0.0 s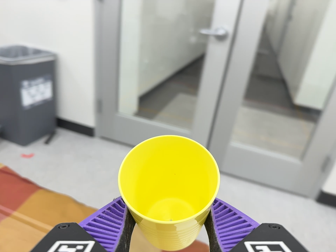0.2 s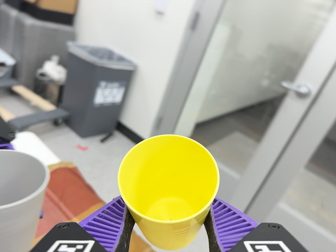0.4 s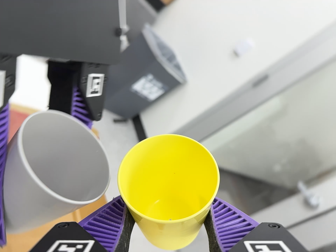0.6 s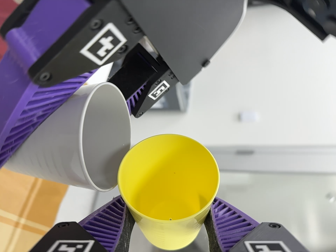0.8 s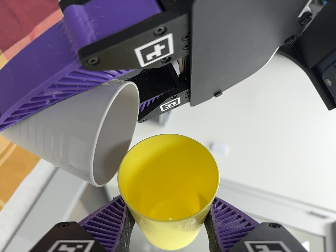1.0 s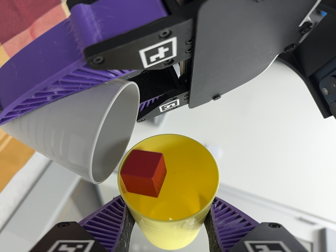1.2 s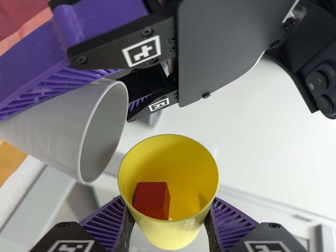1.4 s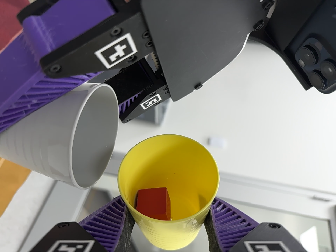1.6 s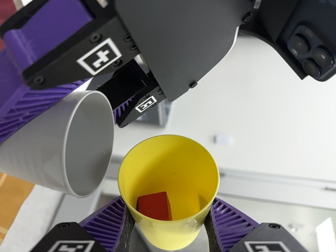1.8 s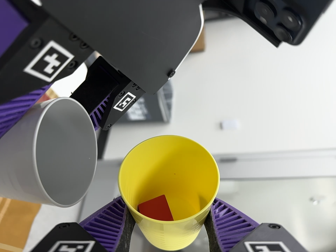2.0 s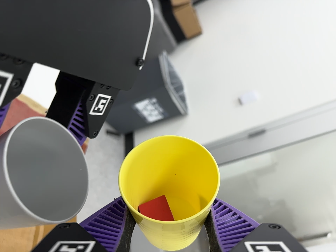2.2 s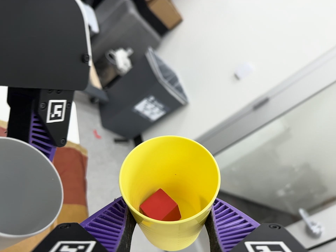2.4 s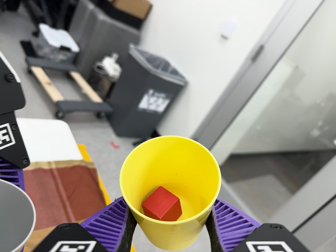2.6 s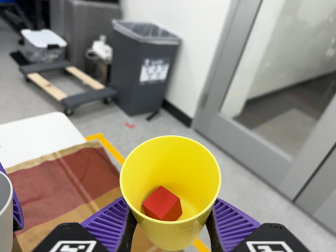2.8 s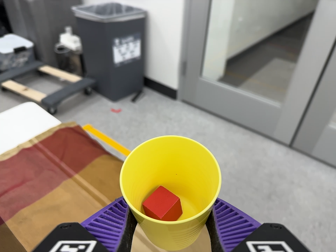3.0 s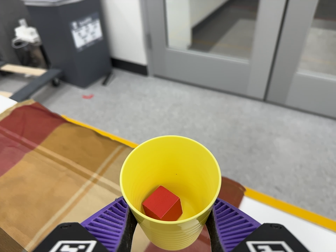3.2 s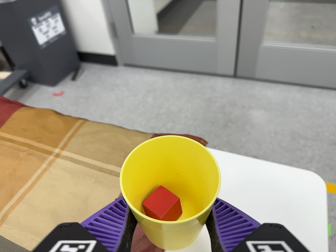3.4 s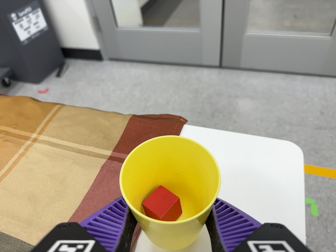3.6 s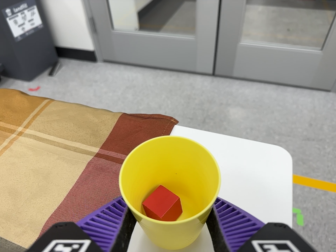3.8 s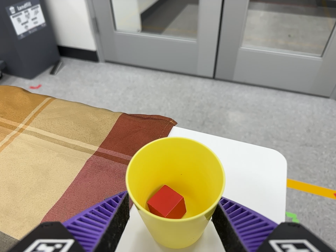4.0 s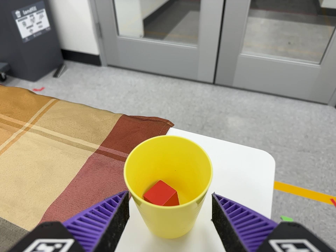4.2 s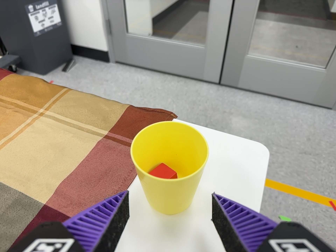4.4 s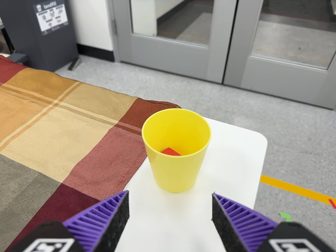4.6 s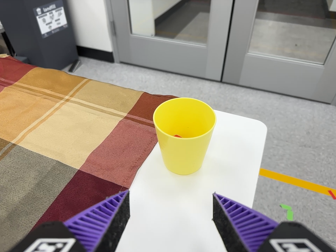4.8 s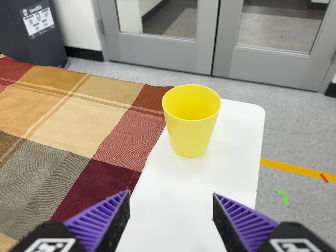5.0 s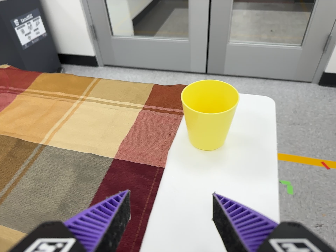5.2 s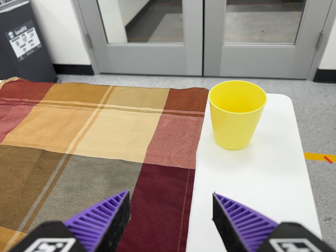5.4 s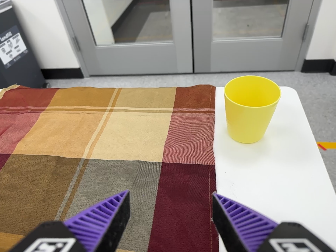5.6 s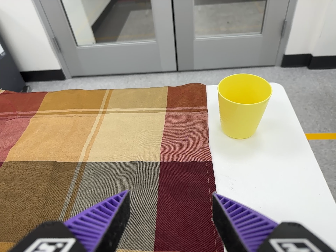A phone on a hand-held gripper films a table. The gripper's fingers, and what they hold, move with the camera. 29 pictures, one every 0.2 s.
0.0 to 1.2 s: The camera travels to its left, about 24 cm, so close, fixed things drift to the right. Its aim tips toward the top of its view by about 15 degrees, and the scene shifts downward. It rolls about its line of sight by about 105 degrees, and the scene rotates clockwise.
1.2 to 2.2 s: The camera pans to its left by about 15 degrees. It travels to its right, about 12 cm. It rolls about its line of sight by about 50 degrees, and the scene rotates counterclockwise.
2.2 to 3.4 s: The camera travels to its right and toward the bottom of its view, about 34 cm, so close, fixed things drift to the left. Its aim tips toward the bottom of its view by about 20 degrees, and the scene shifts upward. It rolls about its line of sight by about 70 degrees, and the scene rotates counterclockwise.
3.4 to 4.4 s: The camera travels backward and toward the bottom of its view, about 9 cm, so what stands in front gets smaller. It rolls about its line of sight by about 10 degrees, and the scene rotates clockwise.
4.4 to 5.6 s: The camera pans to its right by about 10 degrees. It travels to its left and backward, about 20 cm. It rolls about its line of sight by about 20 degrees, and the scene rotates counterclockwise.
The film runs backward here.
